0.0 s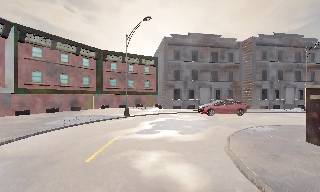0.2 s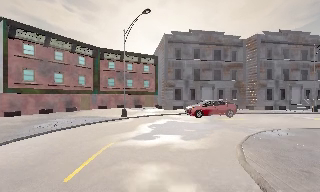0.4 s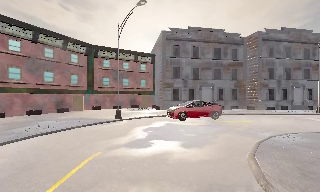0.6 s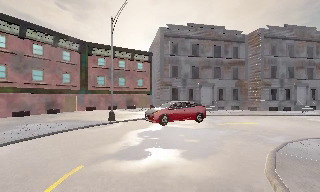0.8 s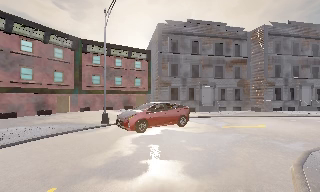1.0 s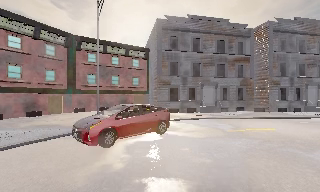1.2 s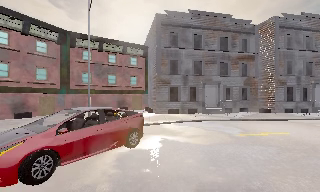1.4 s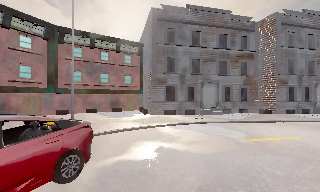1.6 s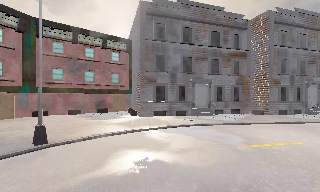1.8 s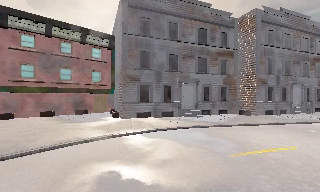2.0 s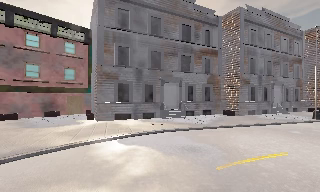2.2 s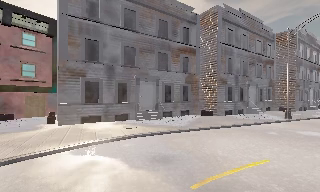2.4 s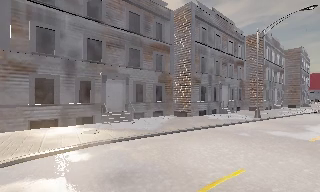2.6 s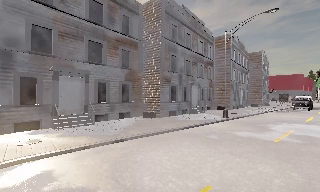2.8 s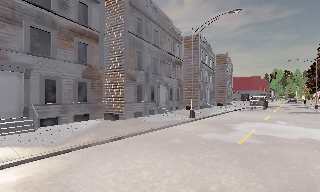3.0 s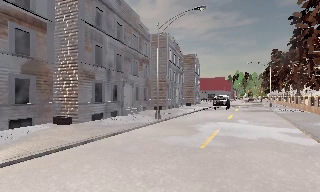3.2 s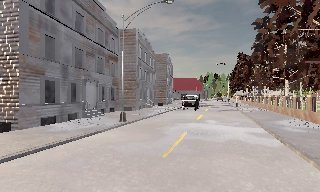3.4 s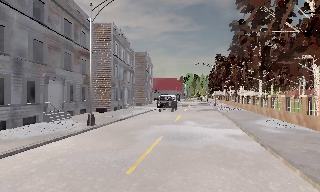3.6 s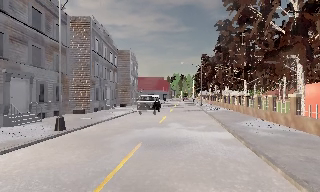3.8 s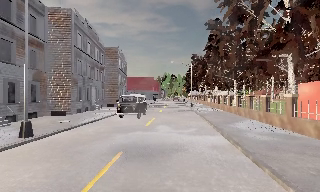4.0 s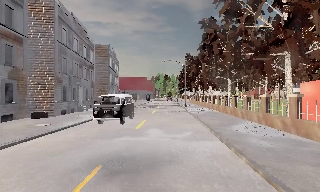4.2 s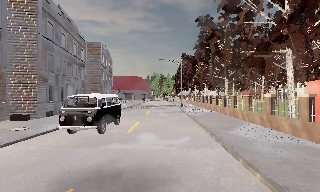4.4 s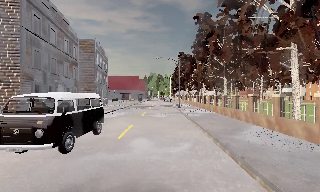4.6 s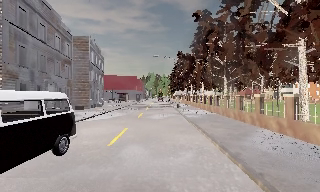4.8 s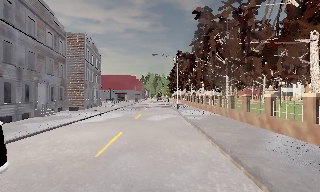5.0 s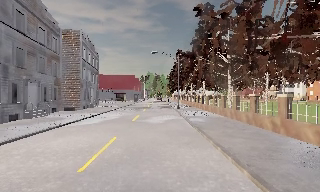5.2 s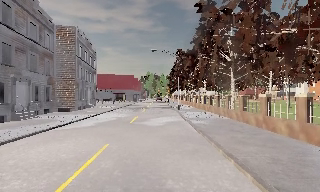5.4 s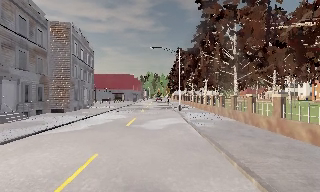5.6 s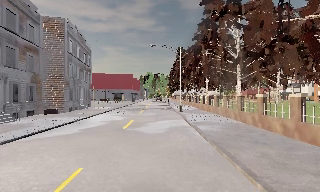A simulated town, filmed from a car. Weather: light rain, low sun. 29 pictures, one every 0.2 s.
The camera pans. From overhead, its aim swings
clockwise.
The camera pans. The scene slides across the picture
to the left.
0.0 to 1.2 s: The camera travels forward, about 6 m, so what stands in front looms larger.
1.2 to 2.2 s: The scene slides to the left, as the camera pans about 20 degrees to its right. It travels forward, about 5 m, so what stands in front looms larger.
2.2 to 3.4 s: The camera swings to its right by about 55 degrees, and the scene slides to the left. It travels forward and to its right, about 7 m.
3.4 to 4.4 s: The camera pans to its right, which is clockwise from overhead, by about 15 degrees. It travels forward, about 5 m, so what stands in front looms larger.
4.4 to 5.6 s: The camera travels forward, about 6 m, so what stands in front looms larger.
The film runs forward here.
